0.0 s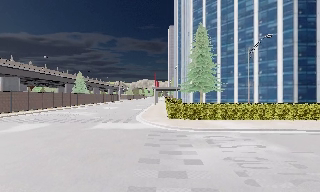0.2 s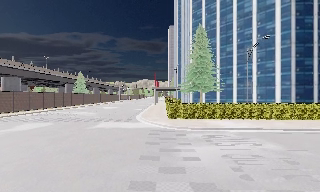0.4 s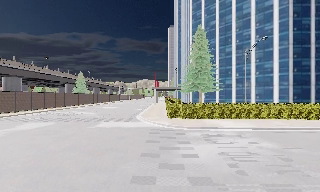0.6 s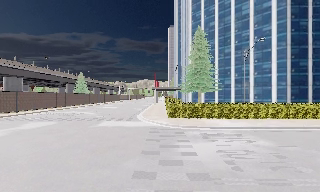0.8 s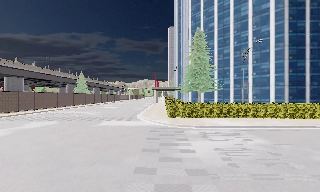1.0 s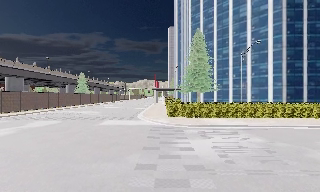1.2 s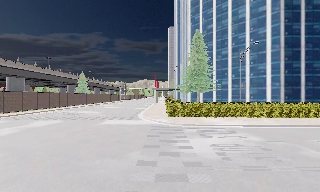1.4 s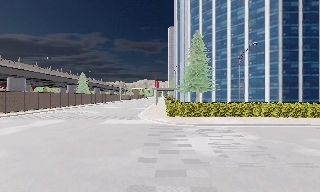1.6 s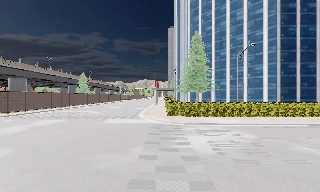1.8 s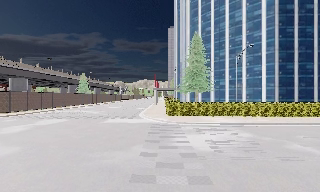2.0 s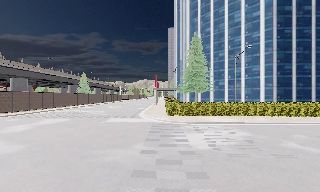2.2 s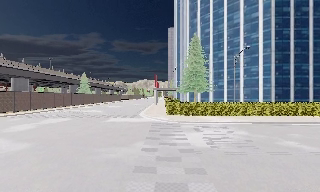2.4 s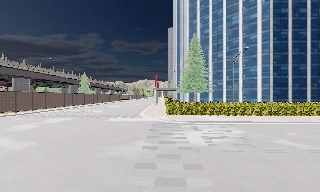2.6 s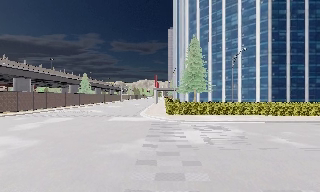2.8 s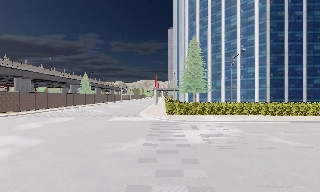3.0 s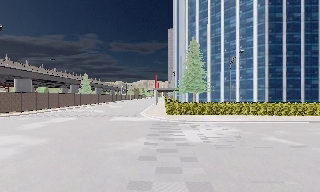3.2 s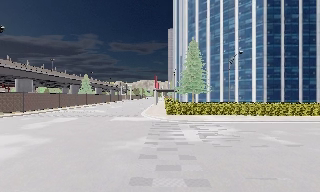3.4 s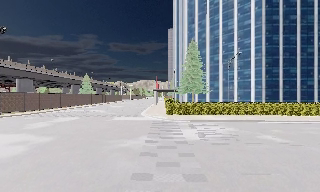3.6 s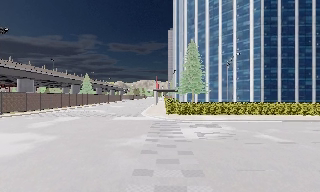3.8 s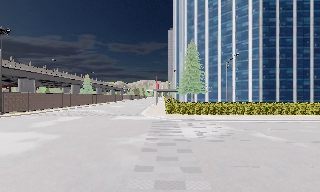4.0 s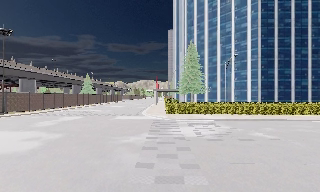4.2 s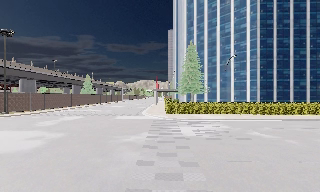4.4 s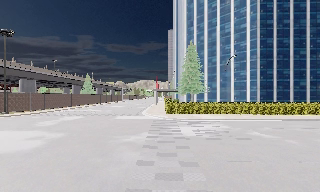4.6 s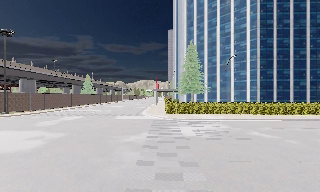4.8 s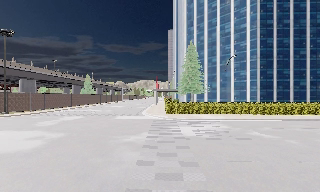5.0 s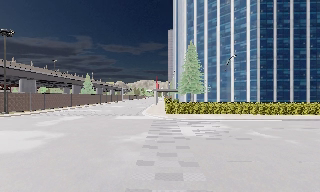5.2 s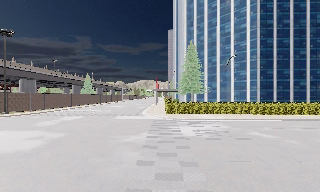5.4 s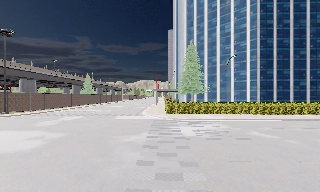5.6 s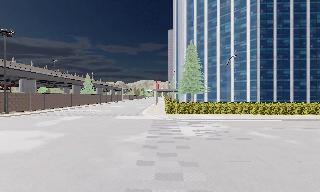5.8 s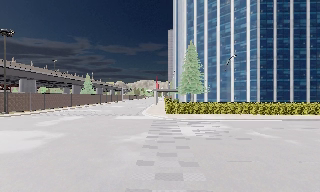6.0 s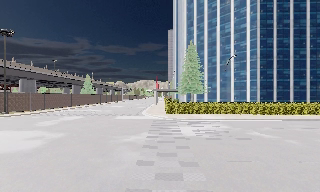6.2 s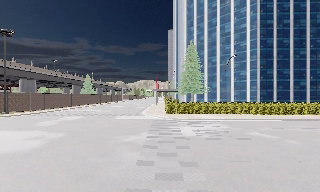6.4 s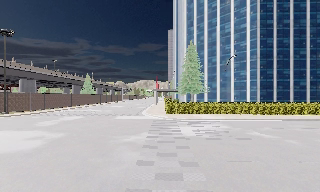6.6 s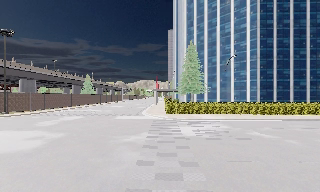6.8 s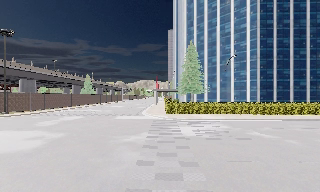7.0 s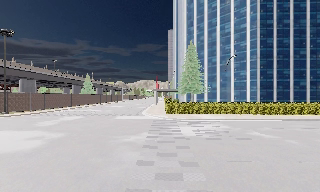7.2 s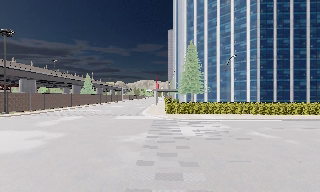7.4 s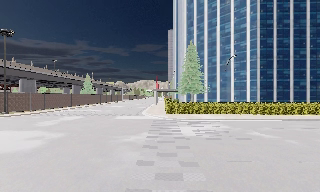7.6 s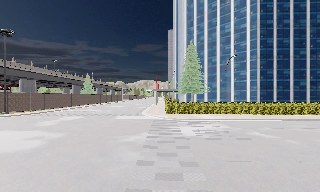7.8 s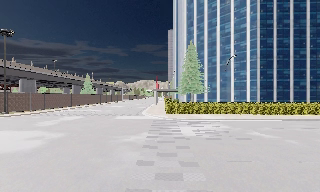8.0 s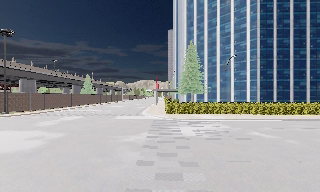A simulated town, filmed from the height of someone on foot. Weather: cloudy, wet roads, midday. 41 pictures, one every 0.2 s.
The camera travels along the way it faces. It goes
backward.
0.0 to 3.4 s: The camera travels backward, about 5 m, so what stands in front gets smaller.
3.4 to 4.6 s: The camera travels backward, about 1 m, so what stands in front gets smaller. It loses speed.
4.6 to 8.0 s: The camera keeps its place and its aim.
The film runs backward here.
